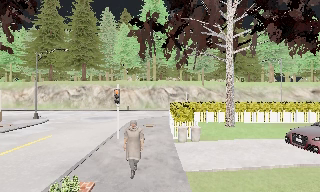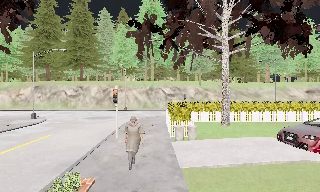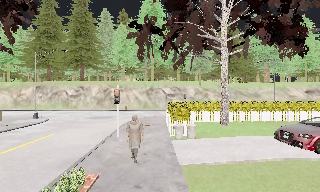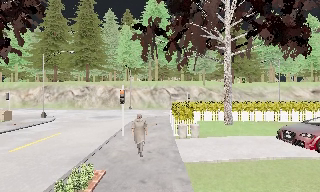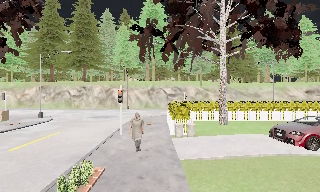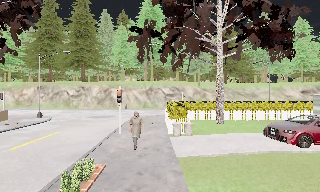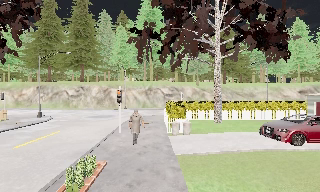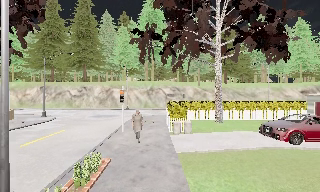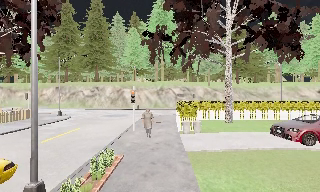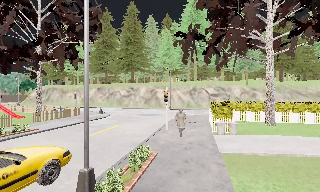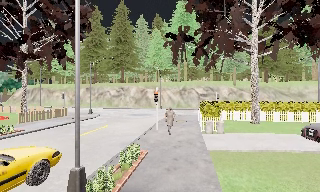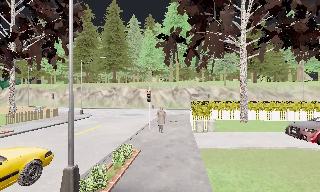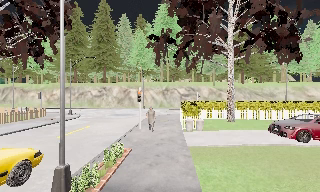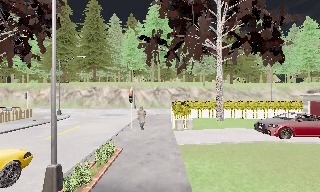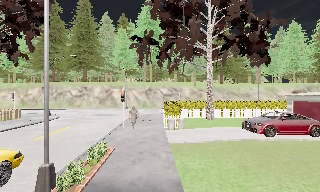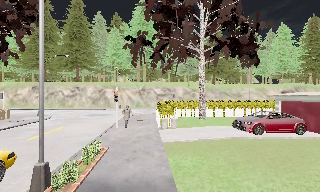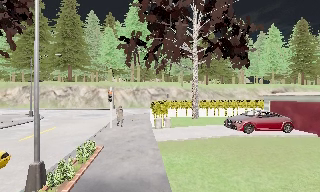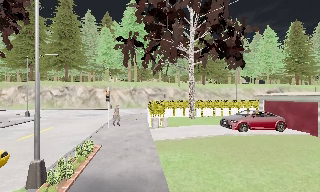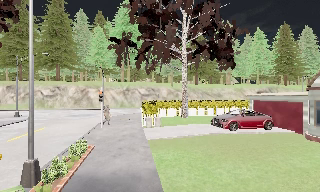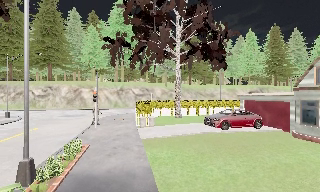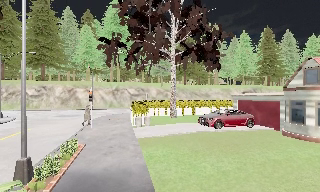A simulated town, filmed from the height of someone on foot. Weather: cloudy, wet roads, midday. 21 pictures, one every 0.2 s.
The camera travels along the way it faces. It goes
backward.
0.0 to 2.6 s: The camera travels backward, about 3 m, so what stands in front gets smaller.
2.6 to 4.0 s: The camera pans to its right, which is clockwise from overhead, by about 15 degrees. It travels backward, about 1.5 m, so what stands in front gets smaller.
The film runs backward here.
